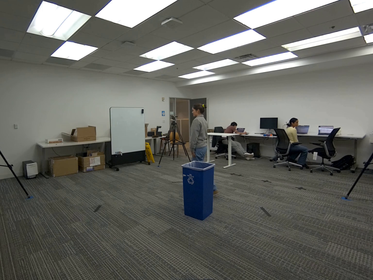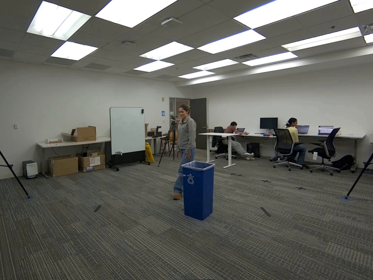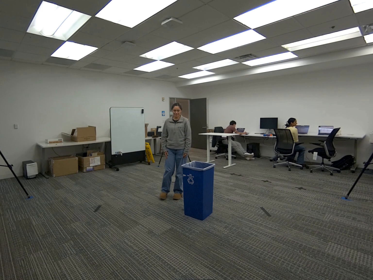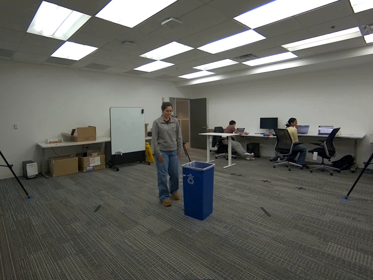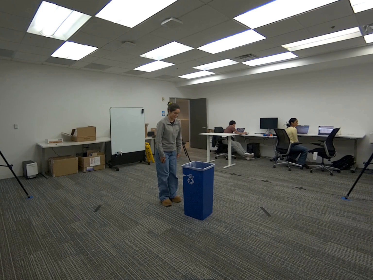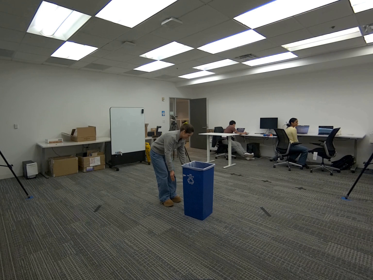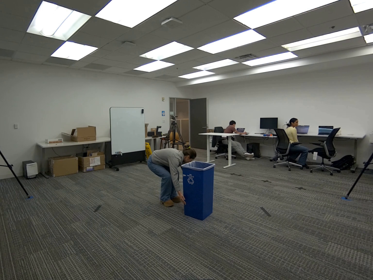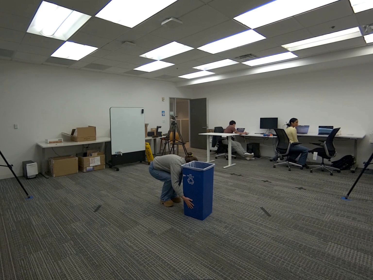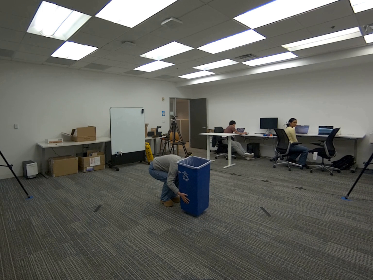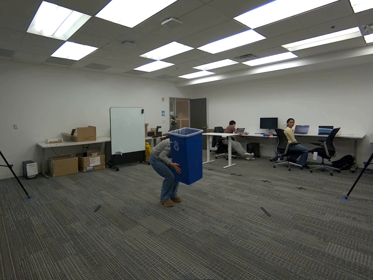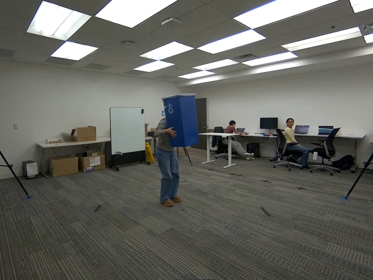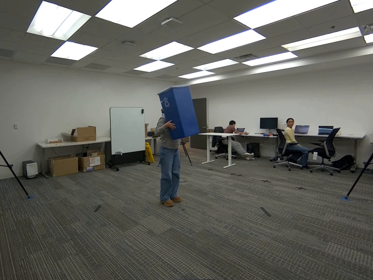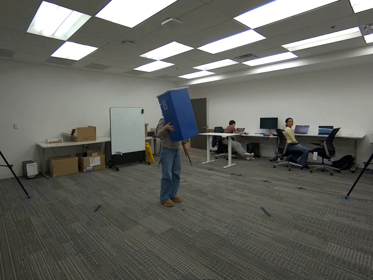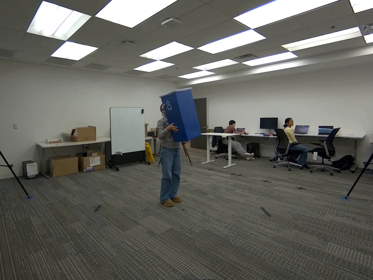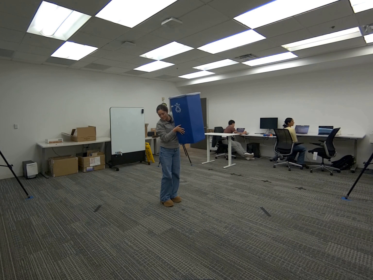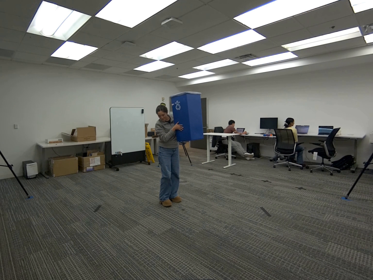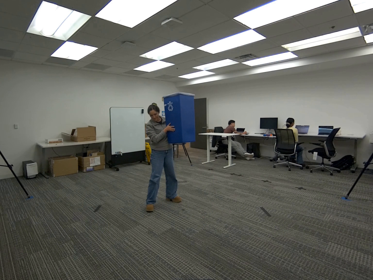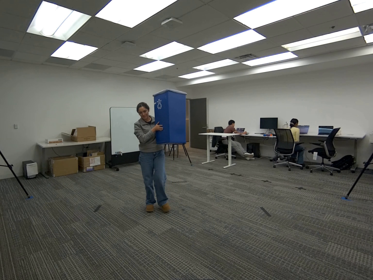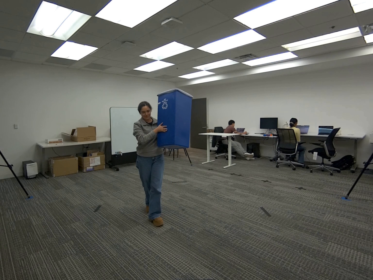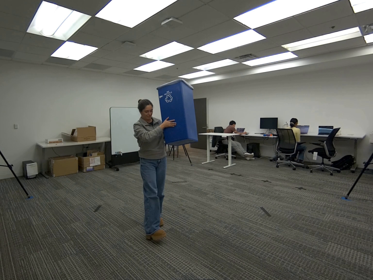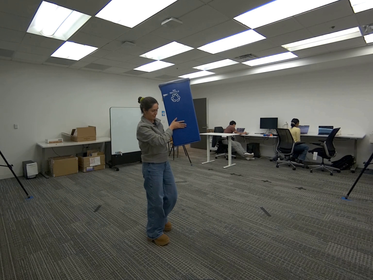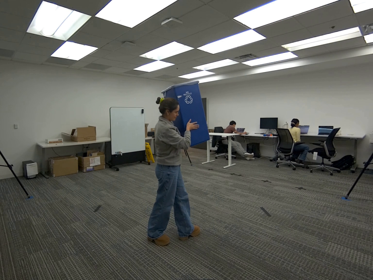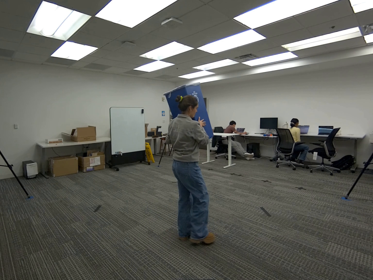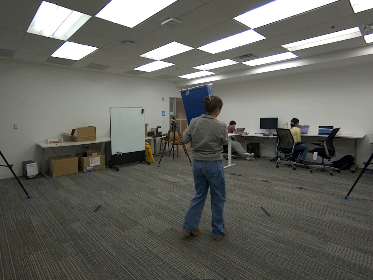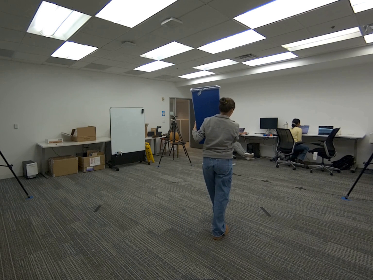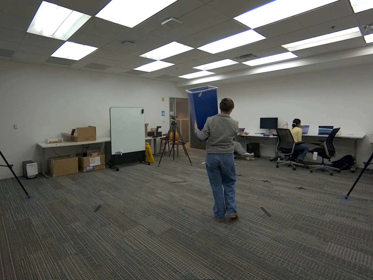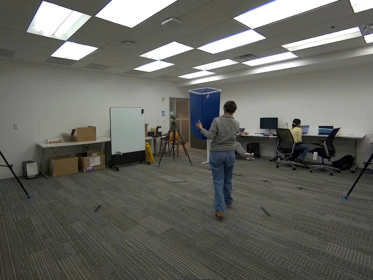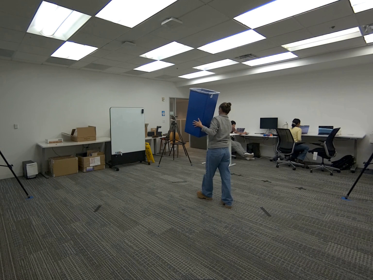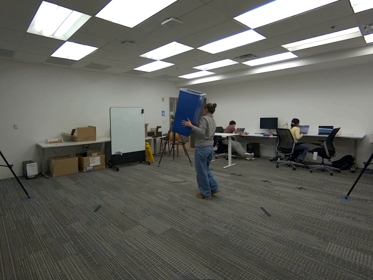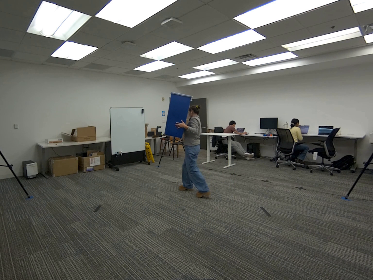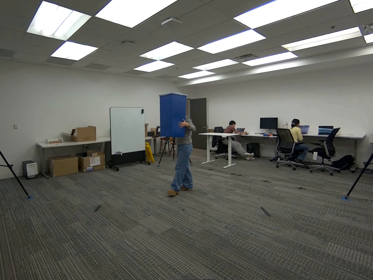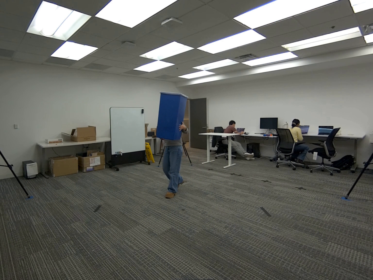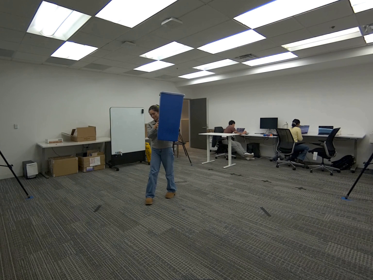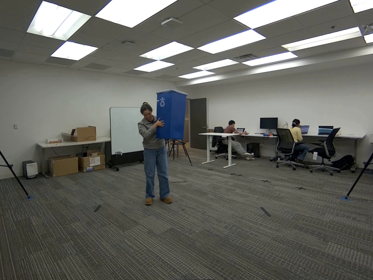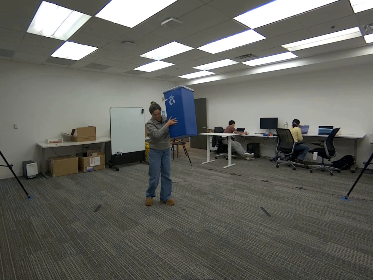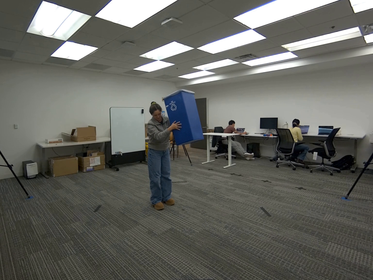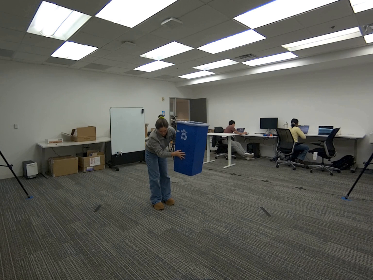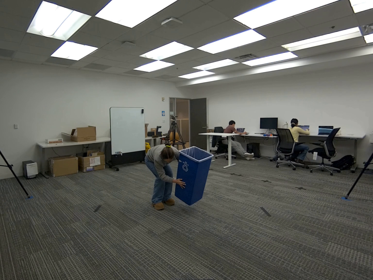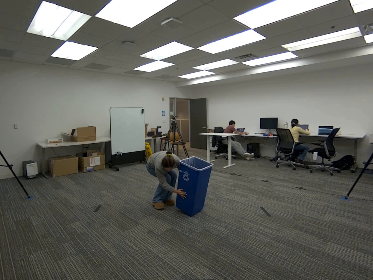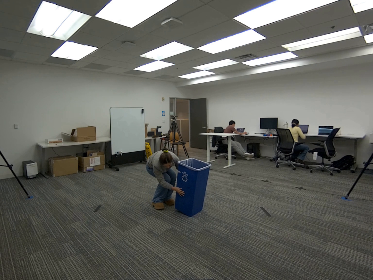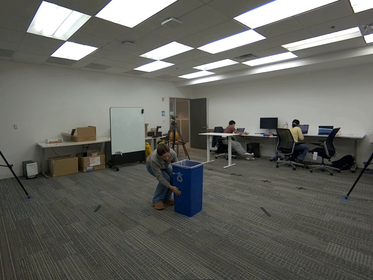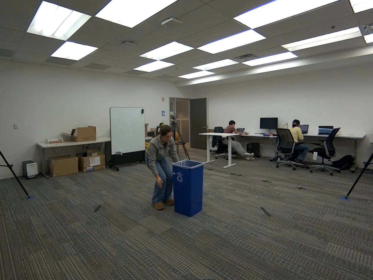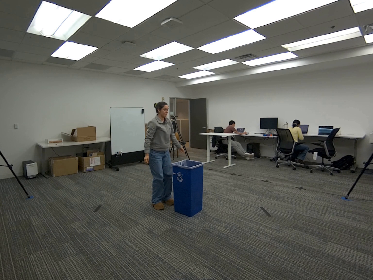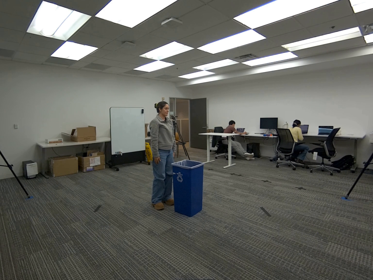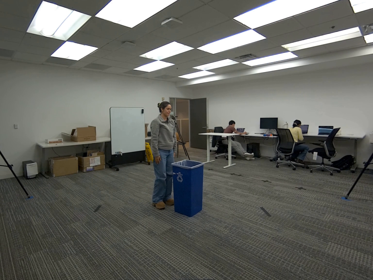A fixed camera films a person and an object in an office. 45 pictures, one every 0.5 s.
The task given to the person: Pick up trash can from the bottom of the container, walk within the bounding area and place on the floor.
